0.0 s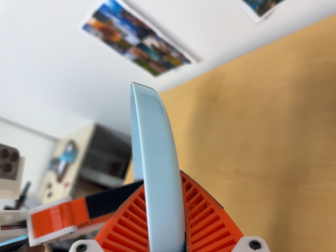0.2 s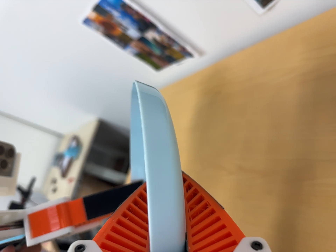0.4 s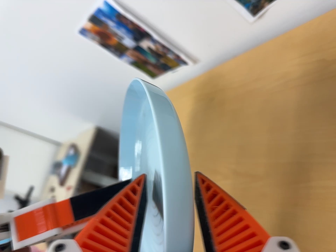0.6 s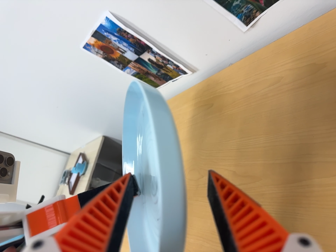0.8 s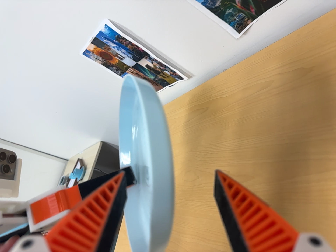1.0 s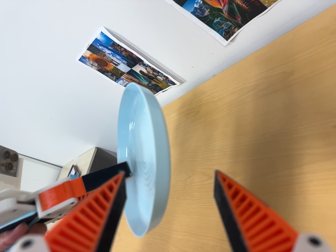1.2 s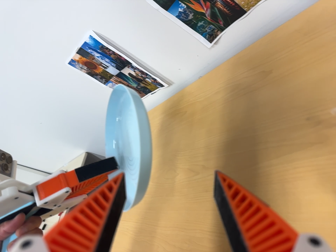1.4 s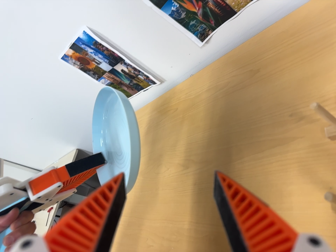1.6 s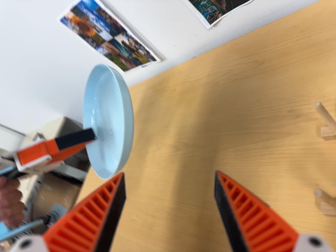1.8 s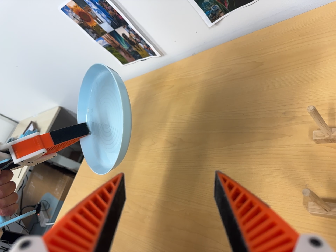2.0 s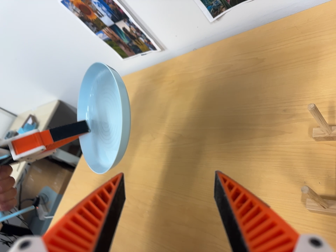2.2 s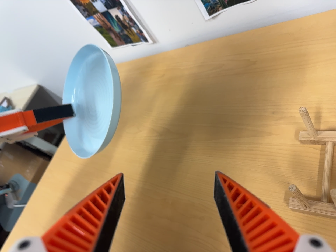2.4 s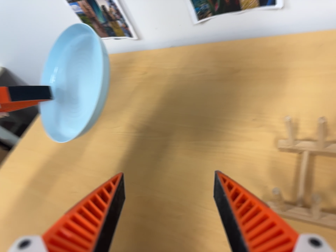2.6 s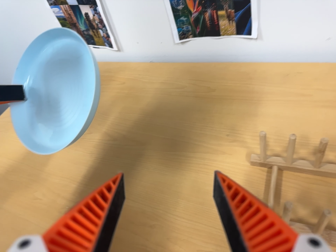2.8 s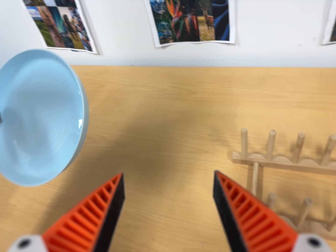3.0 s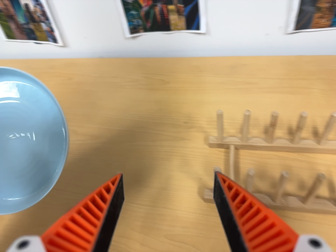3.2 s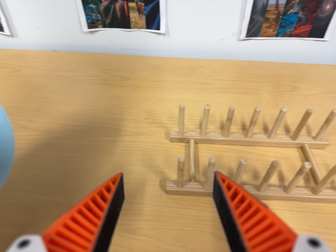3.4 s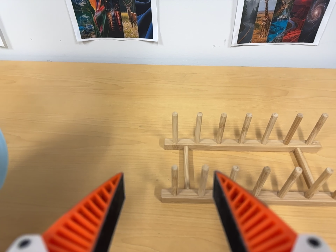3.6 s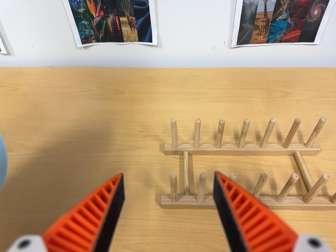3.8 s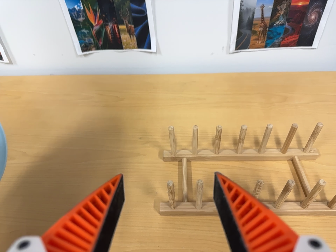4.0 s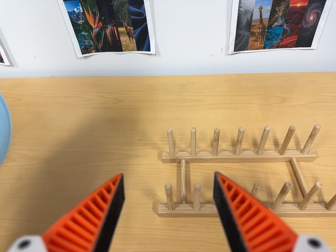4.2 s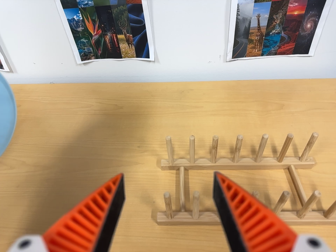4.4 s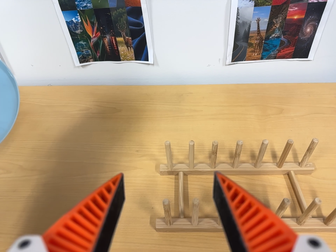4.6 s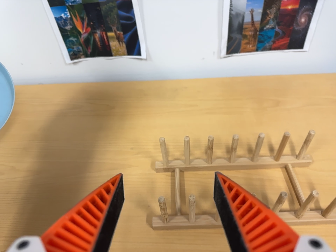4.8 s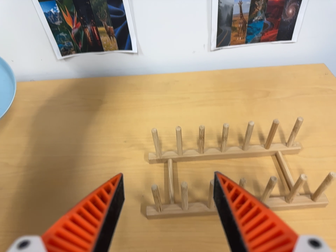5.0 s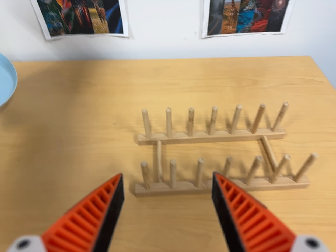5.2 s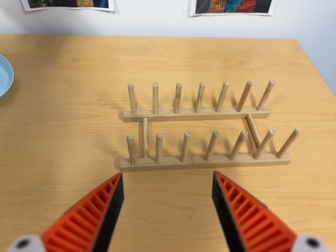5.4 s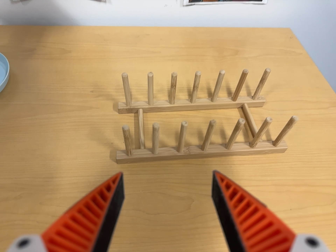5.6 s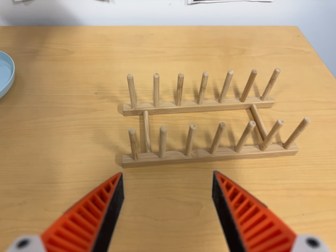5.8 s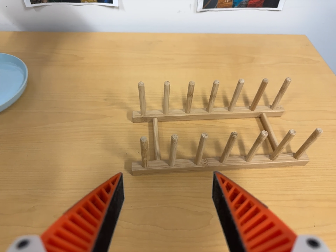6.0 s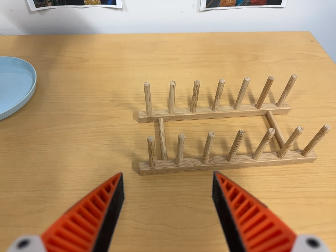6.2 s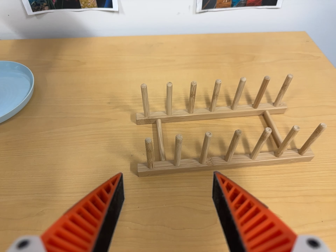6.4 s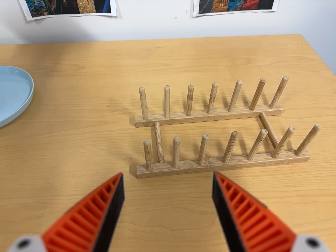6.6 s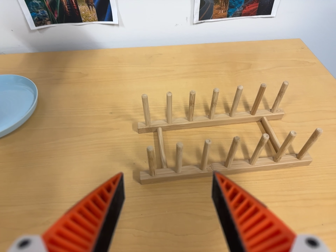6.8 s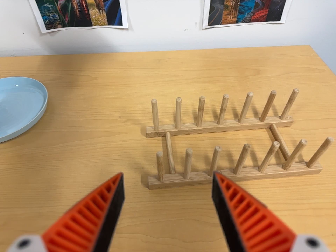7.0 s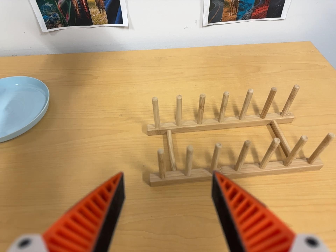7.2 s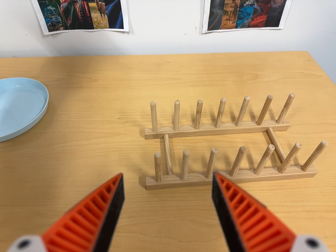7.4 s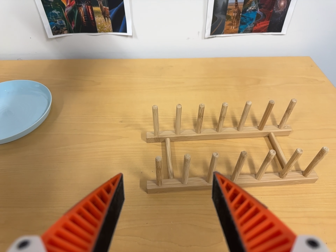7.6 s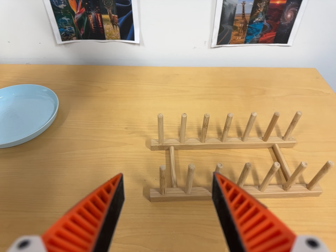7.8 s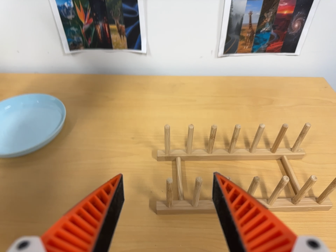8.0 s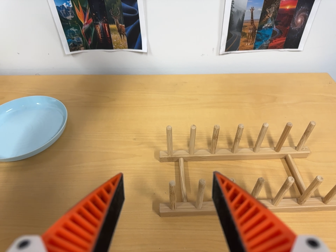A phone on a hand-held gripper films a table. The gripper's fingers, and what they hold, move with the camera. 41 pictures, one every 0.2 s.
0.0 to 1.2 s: The camera travels backward, about 9 cm, so what stands in front gets smaller.
1.2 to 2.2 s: The camera pans to its right by about 10 degrees. It travels to its left, about 5 cm. It rolls about its line of sight by about 15 degrees, and the scene rotates clockwise.
2.2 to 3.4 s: The camera swings to its right by about 40 degrees, and the scene slides to the left. It travels to its left and toward the bottom of its view, about 12 cm. Its aim tips toward the top of its view by about 10 degrees.
3.4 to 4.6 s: The camera travels toward the top of its view, about 5 cm, so close, fixed things drift downward.
4.6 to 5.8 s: The camera travels toward the bottom of its view, about 5 cm, so close, fixed things drift upward.
5.8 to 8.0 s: The camera shifts only a little, or ends up much as it began.
The film runs backward here.
